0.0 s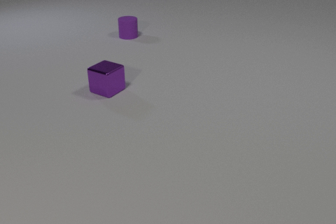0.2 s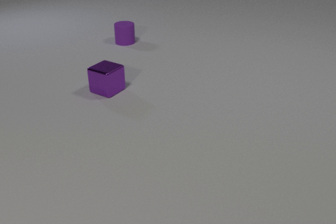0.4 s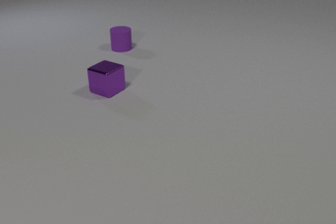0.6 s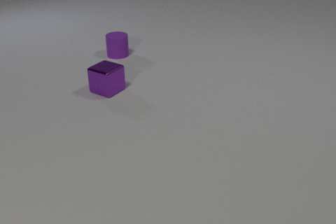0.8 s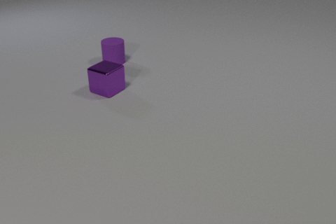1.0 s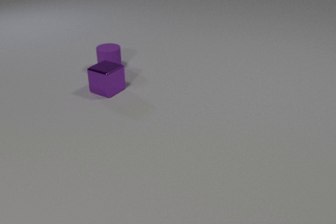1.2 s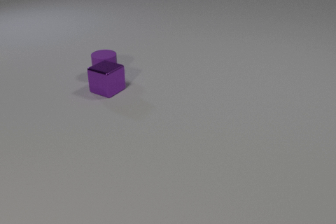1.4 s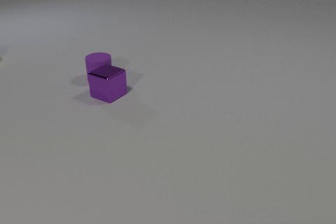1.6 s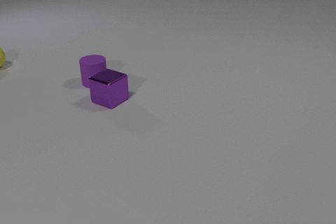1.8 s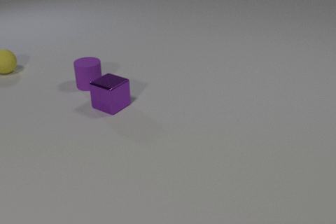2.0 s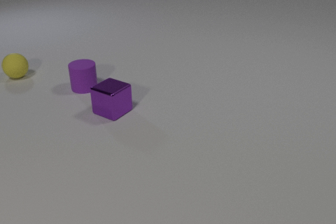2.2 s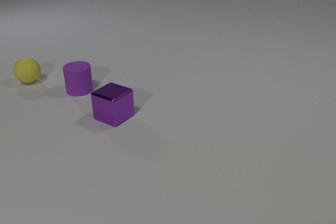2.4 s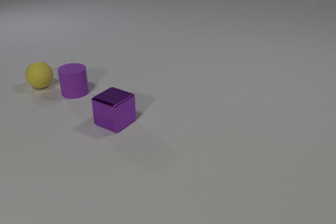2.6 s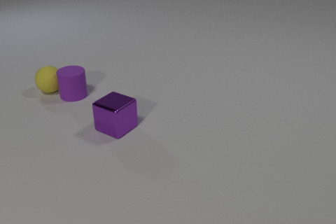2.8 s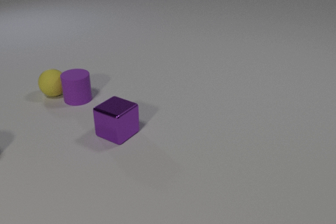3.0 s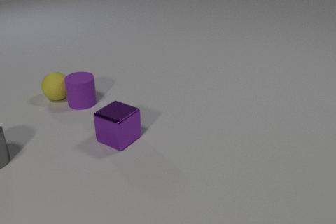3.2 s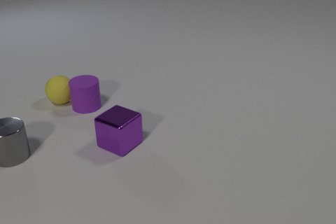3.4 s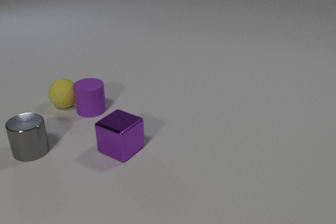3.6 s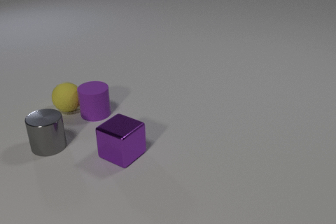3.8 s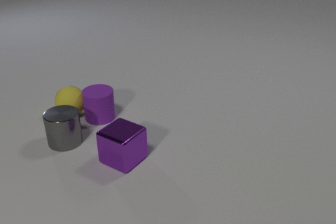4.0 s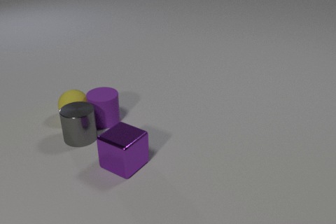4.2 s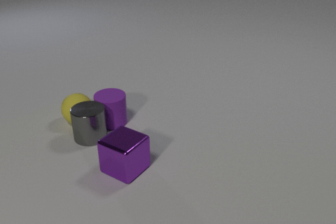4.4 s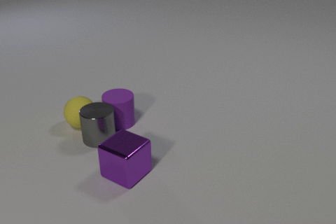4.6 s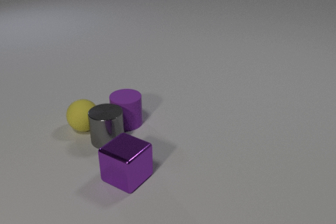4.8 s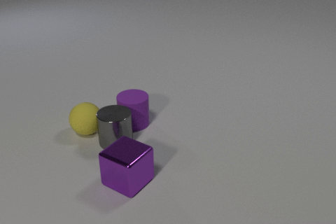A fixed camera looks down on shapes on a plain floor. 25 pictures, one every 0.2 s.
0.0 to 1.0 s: The purple rubber cylinder slides toward the camera.
1.0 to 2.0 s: The purple rubber cylinder slides toward the camera and to the left. The purple metal cube slides toward the camera. The yellow rubber sphere comes in at the left edge, rolls toward the camera and to the right. The purple rubber cylinder and the purple metal cube collide.
2.0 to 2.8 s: The purple rubber cylinder slides toward the camera. The purple metal cube slides toward the camera. The yellow rubber sphere rolls toward the camera and to the right. The purple rubber cylinder and the yellow rubber sphere collide.
2.8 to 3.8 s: The purple rubber cylinder slides toward the camera and to the right. The purple metal cube slides toward the camera. The yellow rubber sphere rolls toward the camera. The gray metal cylinder comes in at the left edge, slides to the right.
3.8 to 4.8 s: The purple rubber cylinder slides to the right and toward the camera. The purple metal cube slides toward the camera. The yellow rubber sphere rolls toward the camera. The gray metal cylinder slides to the right. The purple rubber cylinder and the gray metal cylinder collide. The yellow rubber sphere and the gray metal cylinder collide.
What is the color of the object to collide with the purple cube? purple.
Are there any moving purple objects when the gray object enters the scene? yes.
What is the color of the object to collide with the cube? purple.
